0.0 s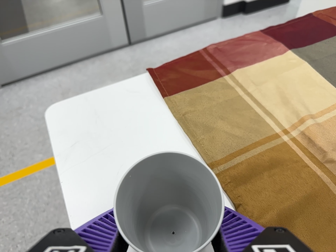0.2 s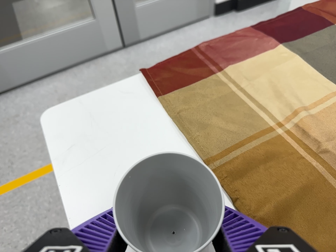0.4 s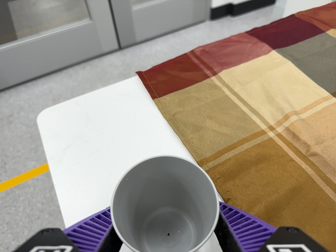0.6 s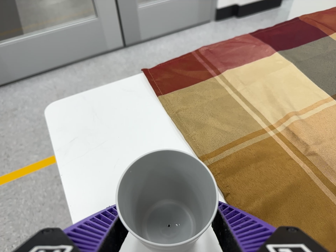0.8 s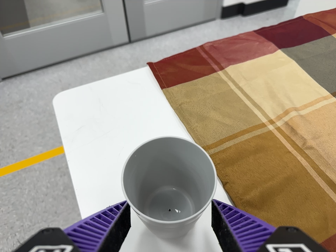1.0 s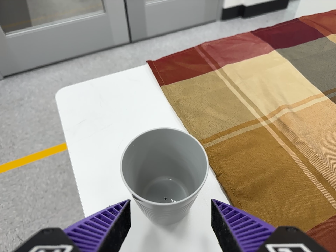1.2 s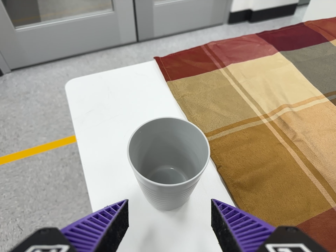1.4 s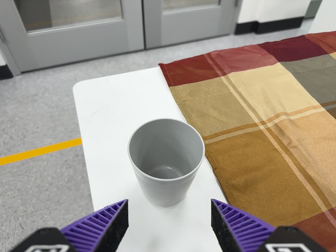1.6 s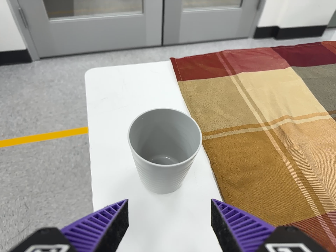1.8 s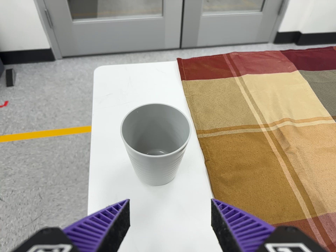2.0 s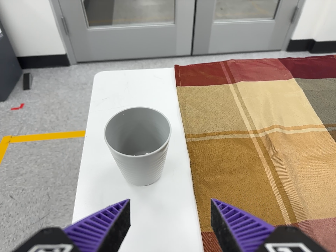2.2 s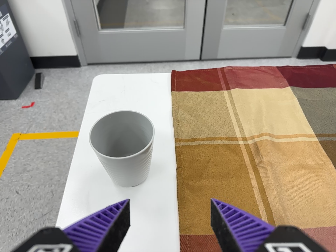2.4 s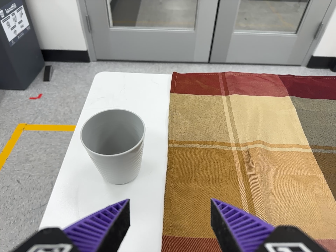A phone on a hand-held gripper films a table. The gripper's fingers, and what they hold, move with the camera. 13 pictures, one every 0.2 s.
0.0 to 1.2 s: The camera travels backward, about 7 cm, so what stands in front gets smaller.
1.2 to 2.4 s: The camera pans to its left by about 15 degrees. It travels to its right and backward, about 14 cm. It rolls about its line of sight by about 20 degrees, and the scene rotates clockwise.
The film runs backward here.
